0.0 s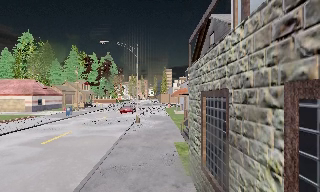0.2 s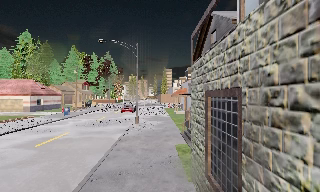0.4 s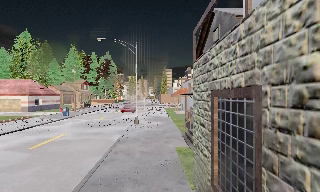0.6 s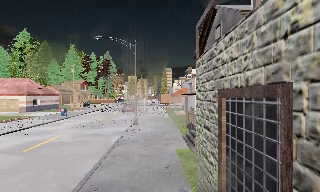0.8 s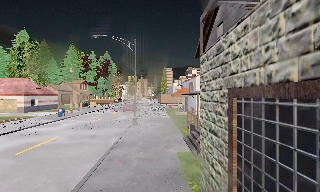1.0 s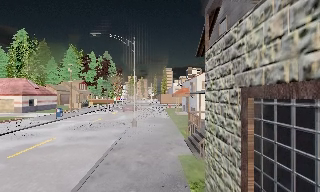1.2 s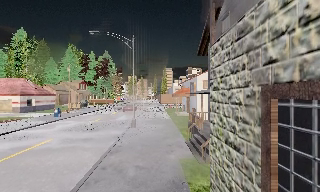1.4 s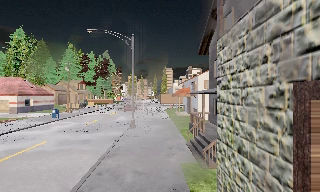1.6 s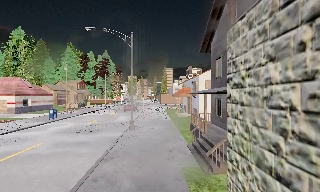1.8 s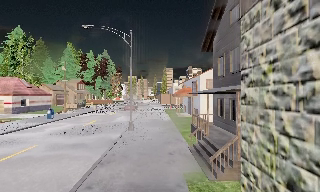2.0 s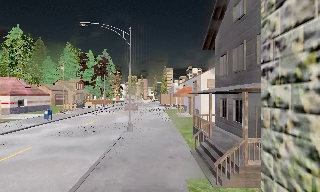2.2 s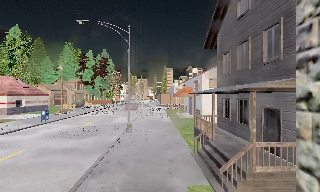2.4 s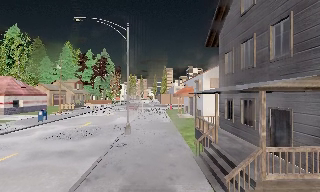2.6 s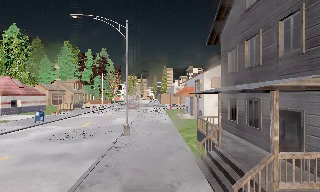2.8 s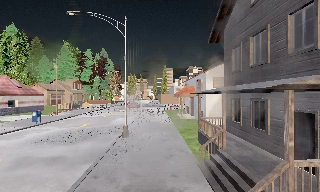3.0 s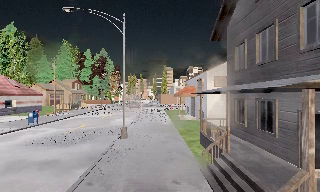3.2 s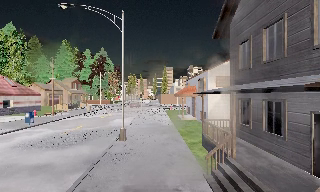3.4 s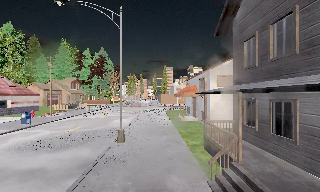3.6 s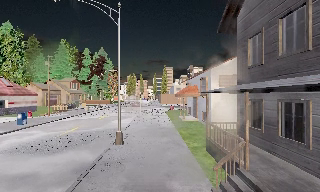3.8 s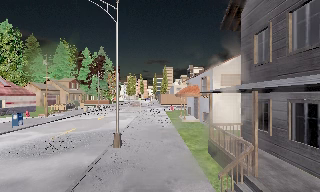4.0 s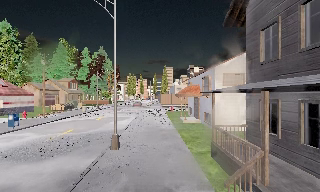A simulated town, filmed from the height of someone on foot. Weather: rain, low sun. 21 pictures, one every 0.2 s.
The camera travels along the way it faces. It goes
forward.
0.0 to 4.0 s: The camera travels forward, about 8 m, so what stands in front looms larger.
The film runs forward here.
